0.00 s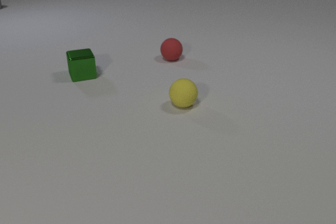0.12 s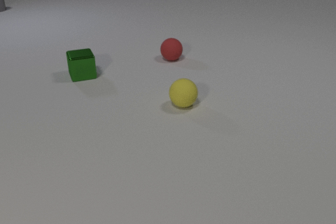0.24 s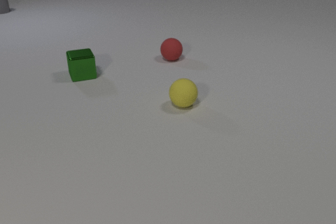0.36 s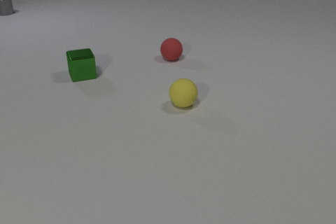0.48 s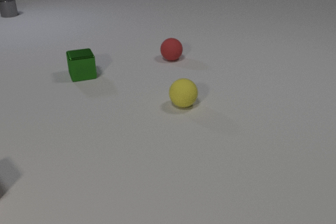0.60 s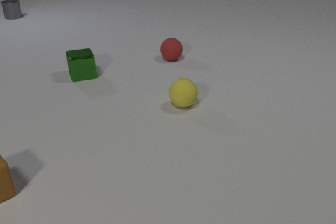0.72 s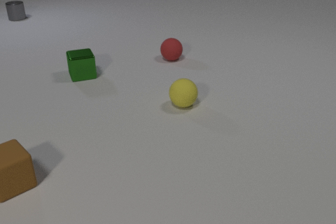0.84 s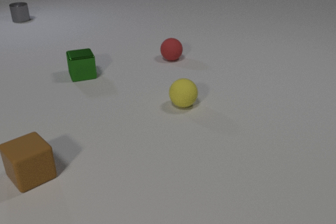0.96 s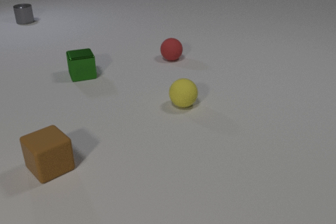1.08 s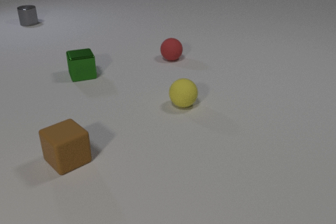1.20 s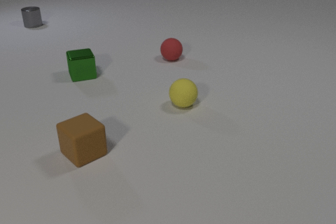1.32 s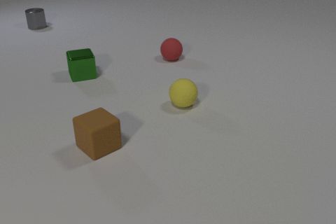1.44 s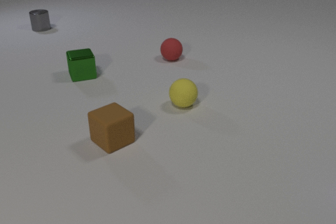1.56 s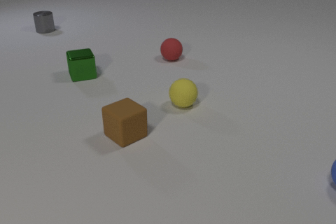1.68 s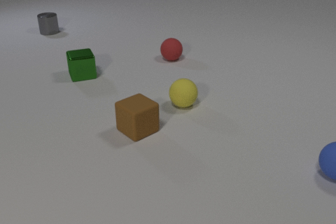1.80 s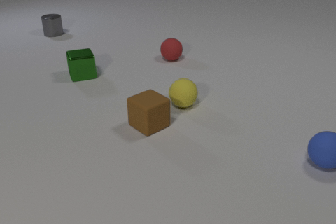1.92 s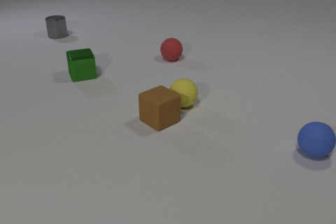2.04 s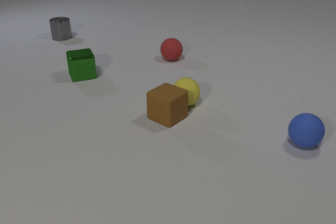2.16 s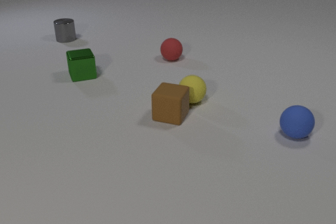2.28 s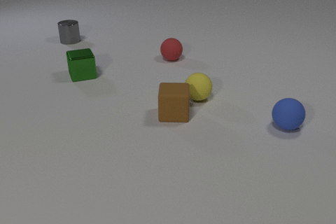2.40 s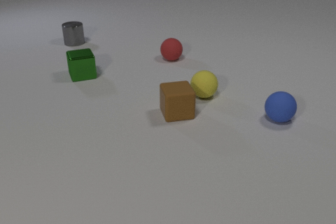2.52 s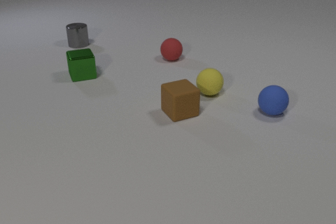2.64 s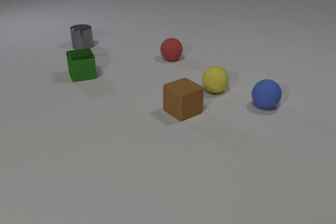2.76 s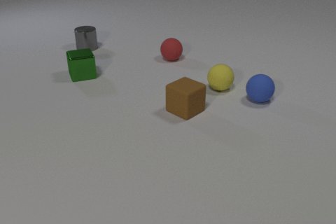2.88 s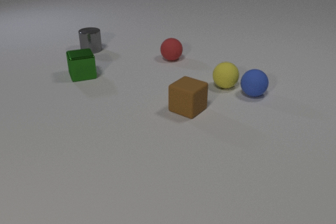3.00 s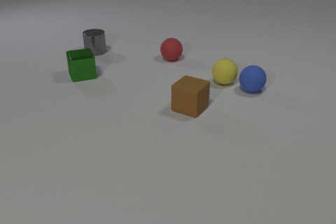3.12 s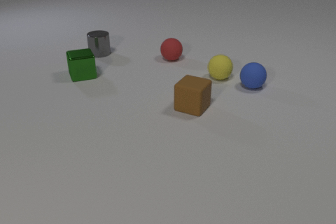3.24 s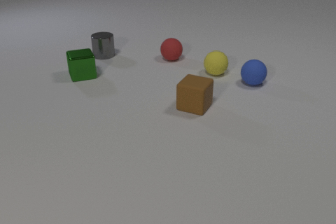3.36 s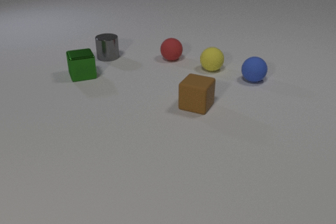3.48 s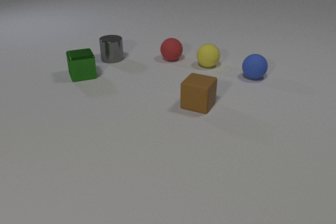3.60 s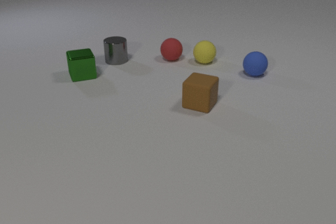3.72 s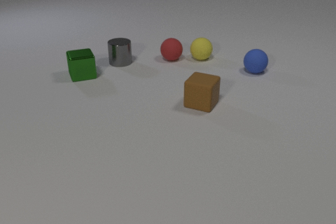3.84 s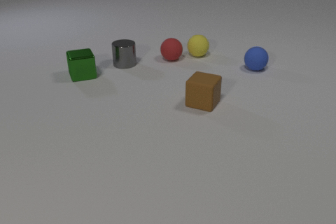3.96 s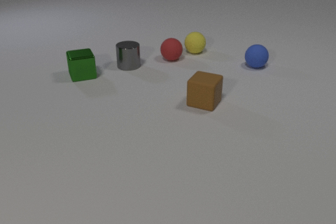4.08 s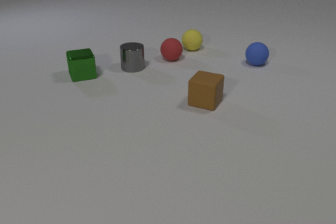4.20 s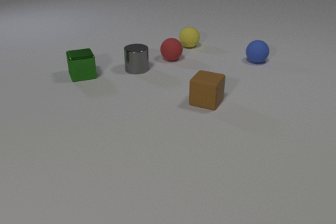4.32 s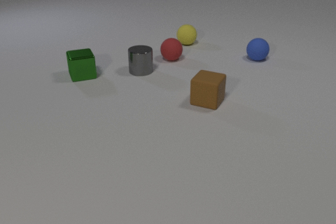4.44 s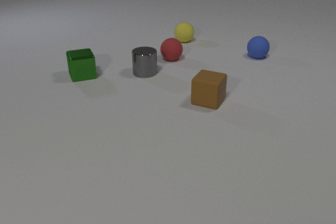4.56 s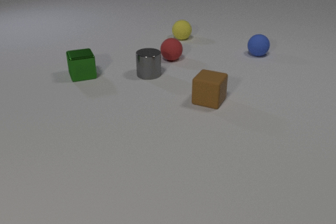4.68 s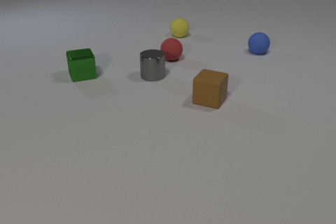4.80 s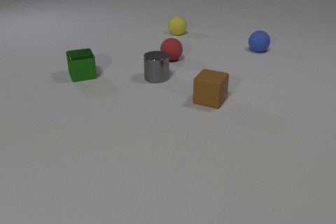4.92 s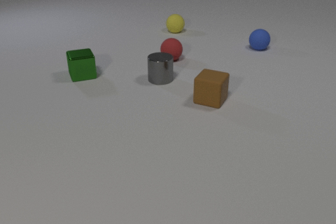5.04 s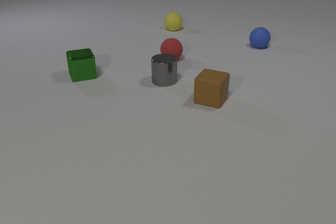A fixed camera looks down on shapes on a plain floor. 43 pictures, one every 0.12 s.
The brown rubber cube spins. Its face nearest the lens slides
to the right.
The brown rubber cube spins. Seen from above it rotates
counterclockwise.
0.00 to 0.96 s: The brown rubber cube comes in at the left edge, slides to the right. The gray metal cylinder slides toward the camera and to the right.
0.96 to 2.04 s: The brown rubber cube slides to the right and away from the camera. The blue rubber sphere comes in at the right edge, rolls away from the camera and to the left. The gray metal cylinder slides toward the camera and to the right. The brown rubber cube and the yellow rubber sphere collide.
2.04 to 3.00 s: The brown rubber cube slides to the right and away from the camera, spins so that its near face slides to the right, counterclockwise seen from above. The yellow rubber sphere rolls away from the camera and to the right. The blue rubber sphere rolls away from the camera and to the left. The gray metal cylinder slides toward the camera and to the right. The yellow rubber sphere and the blue rubber sphere collide.
3.00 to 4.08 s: The brown rubber cube slides to the right and away from the camera. The yellow rubber sphere rolls away from the camera. The blue rubber sphere rolls away from the camera. The gray metal cylinder slides toward the camera and to the right.
4.08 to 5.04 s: The brown rubber cube moves, and ends about where it began. The yellow rubber sphere rolls away from the camera. The blue rubber sphere rolls away from the camera. The gray metal cylinder slides toward the camera and to the right.
How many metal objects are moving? 1.
What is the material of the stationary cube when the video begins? metal.
What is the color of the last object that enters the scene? blue.
